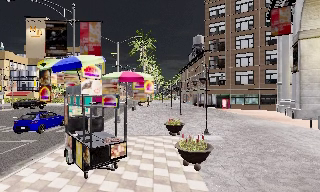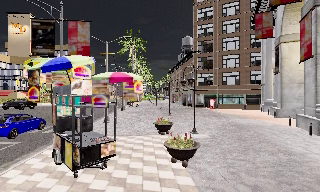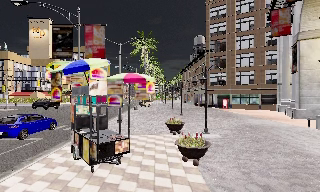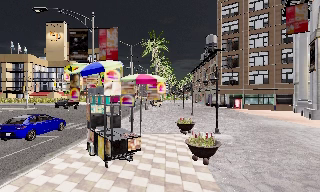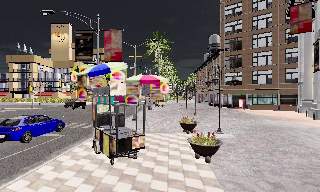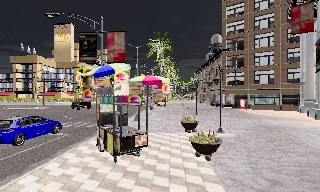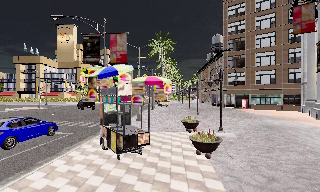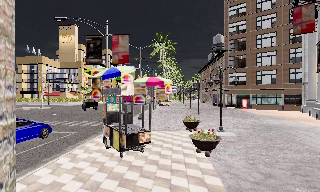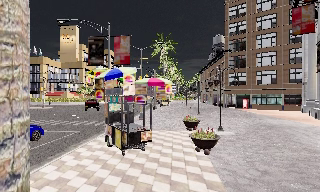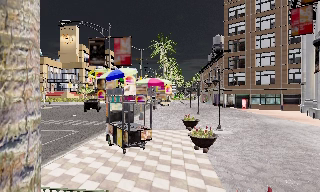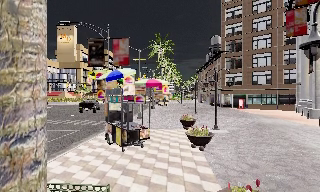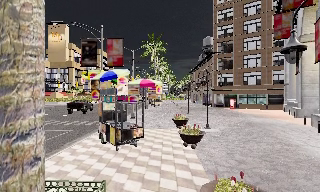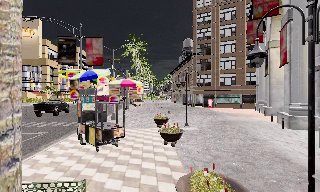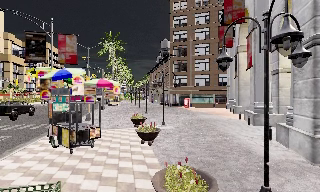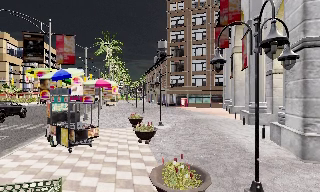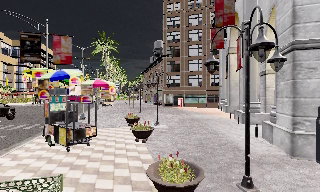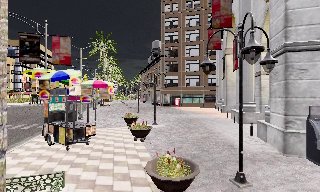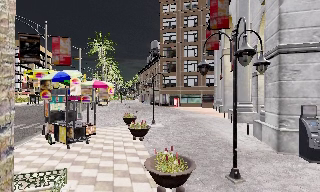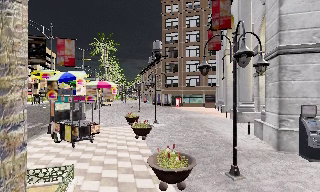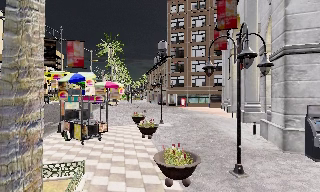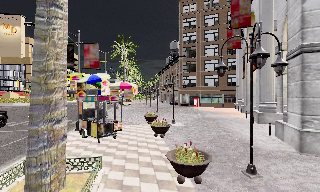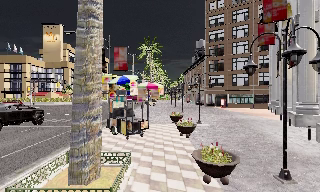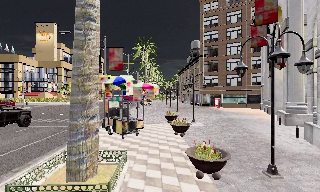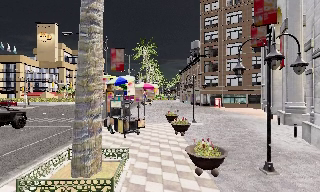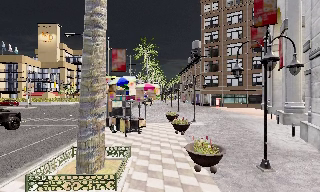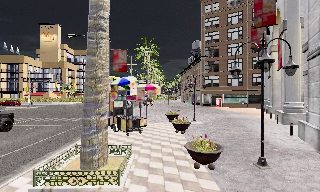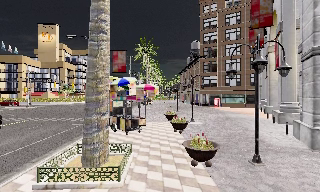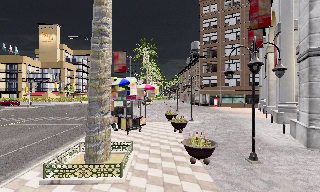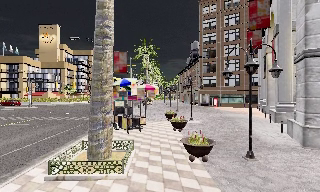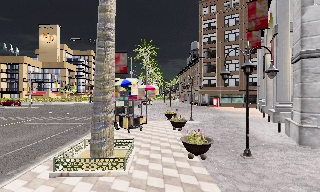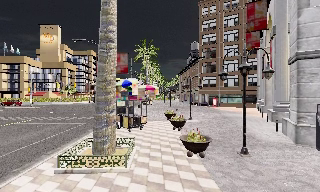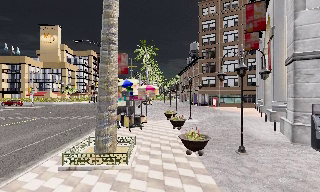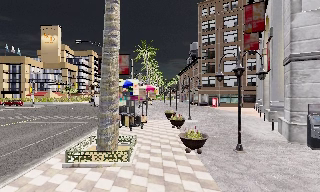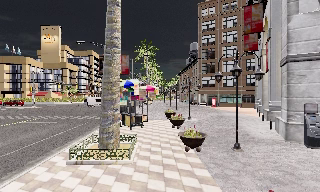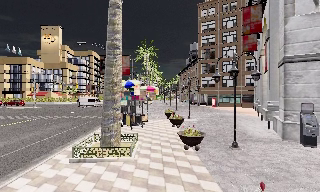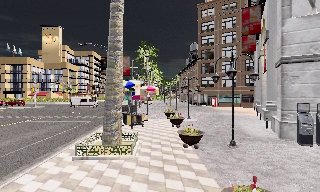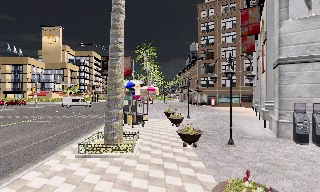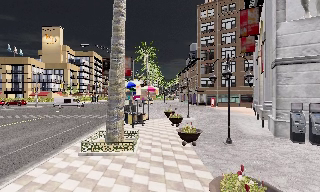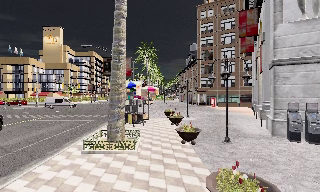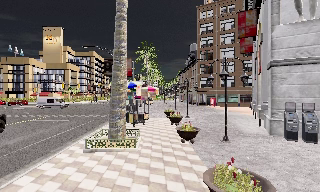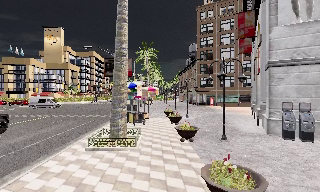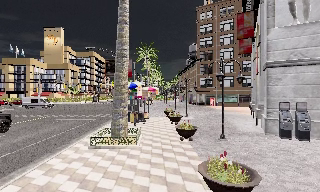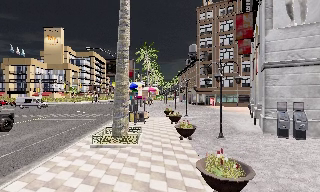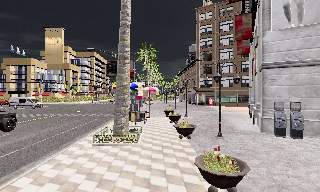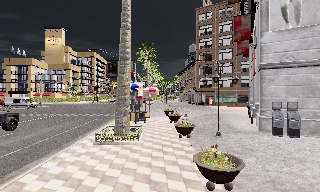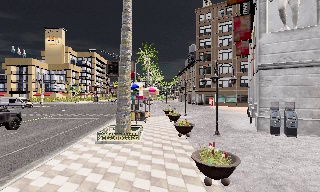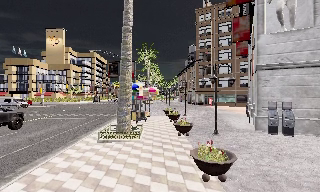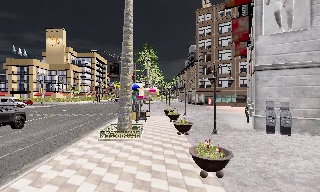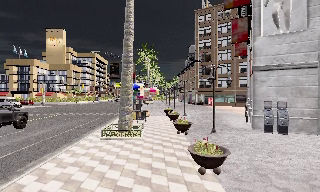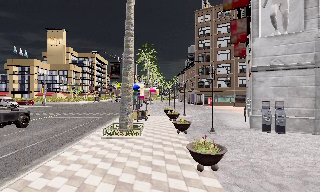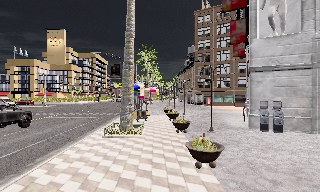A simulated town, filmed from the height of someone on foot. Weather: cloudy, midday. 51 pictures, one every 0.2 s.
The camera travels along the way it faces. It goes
backward.
0.0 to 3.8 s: The camera pans to its right, which is clockwise from overhead, by about 10 degrees. It travels backward, about 4 m, so what stands in front gets smaller.
3.8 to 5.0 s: The camera pans to its left, which is counterclockwise from overhead, by about 10 degrees. It travels backward, about 1 m, so what stands in front gets smaller.
5.0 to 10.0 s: The camera travels backward, about 5 m, so what stands in front gets smaller.
The film runs backward here.
